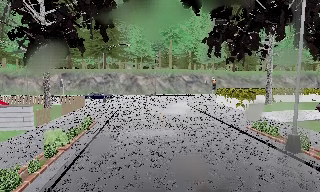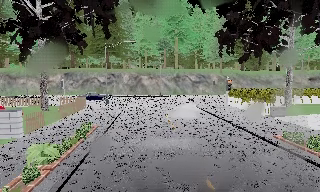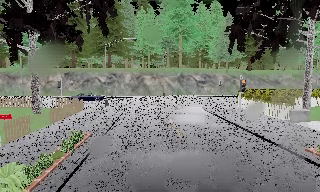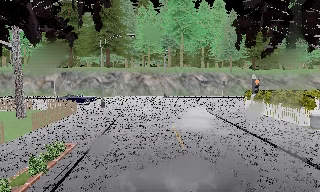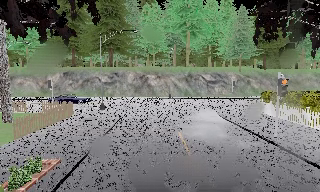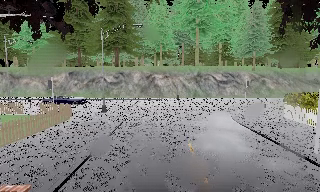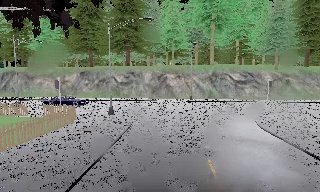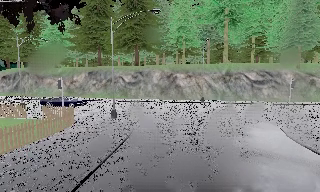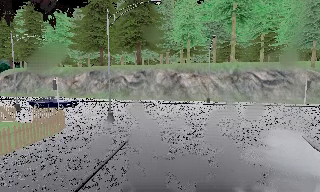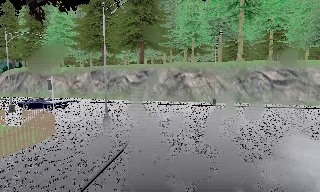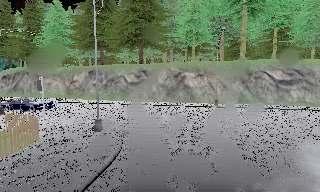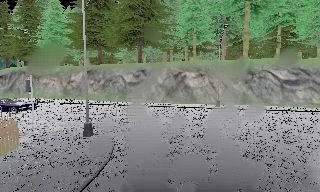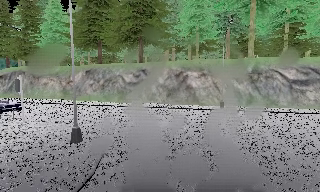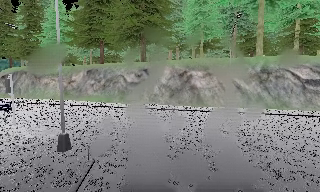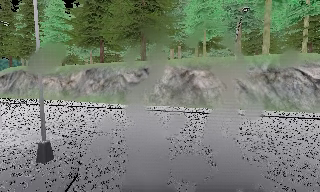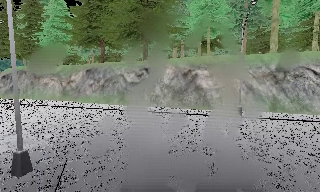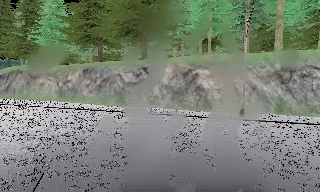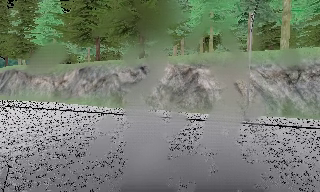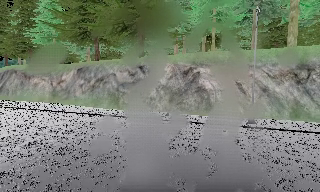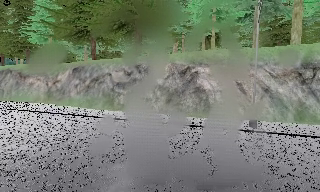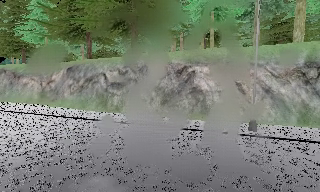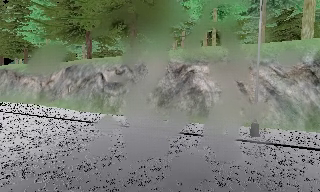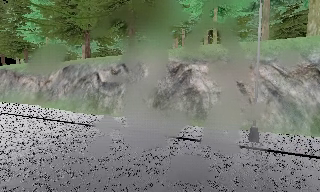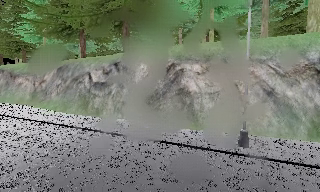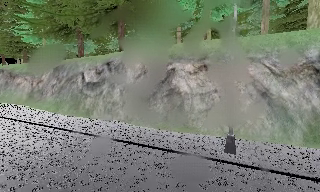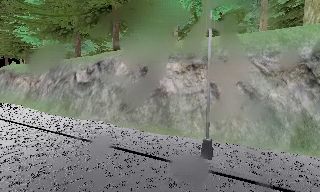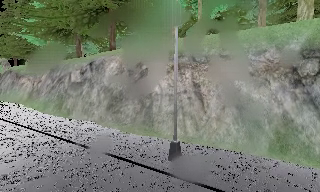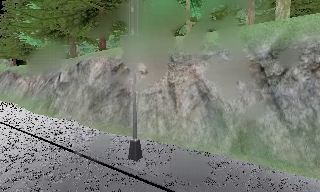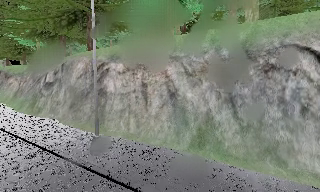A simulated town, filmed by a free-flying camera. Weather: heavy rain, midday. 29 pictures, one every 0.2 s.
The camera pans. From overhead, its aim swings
counterclockwise.
0.0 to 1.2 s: The camera pans to its left, which is counterclockwise from overhead, by about 10 degrees. It travels forward, about 9 m, so what stands in front looms larger.
1.2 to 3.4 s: The camera pans to its left, which is counterclockwise from overhead, by about 15 degrees. It travels forward, about 12 m, so what stands in front looms larger.
3.4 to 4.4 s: The camera travels forward and to its right, about 4.5 m, so what stands in front looms larger.
4.4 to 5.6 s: The camera travels to its right, about 8 m, so close, fixed things drift to the left.
The film runs backward here.
